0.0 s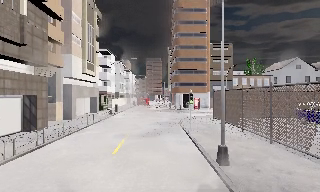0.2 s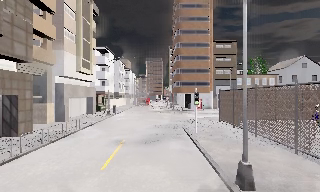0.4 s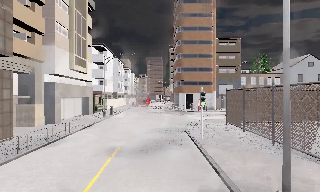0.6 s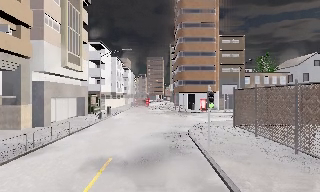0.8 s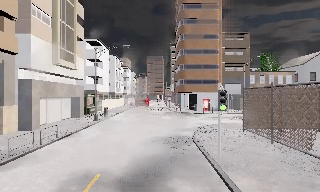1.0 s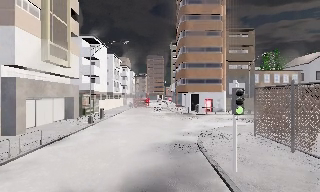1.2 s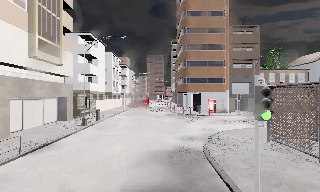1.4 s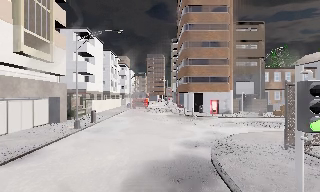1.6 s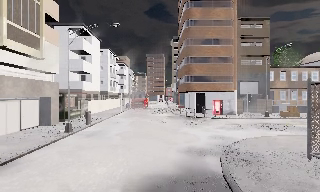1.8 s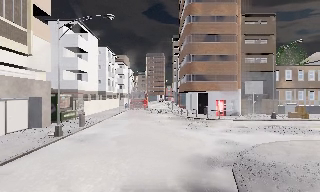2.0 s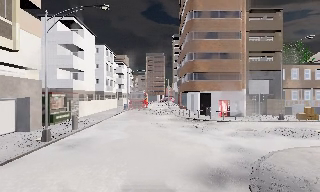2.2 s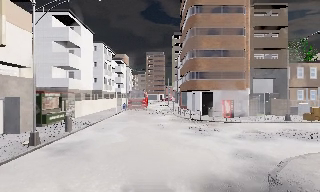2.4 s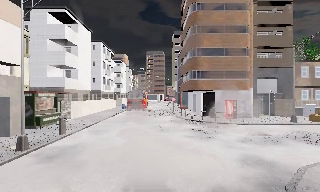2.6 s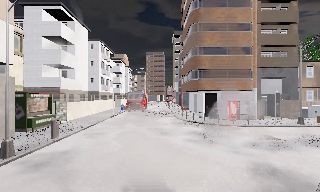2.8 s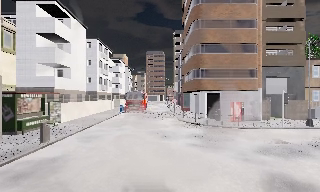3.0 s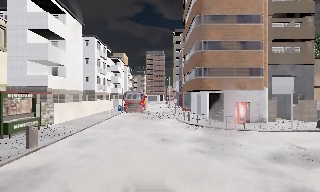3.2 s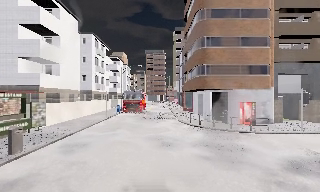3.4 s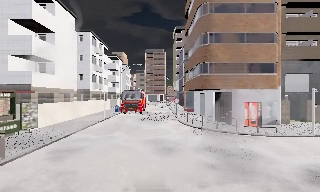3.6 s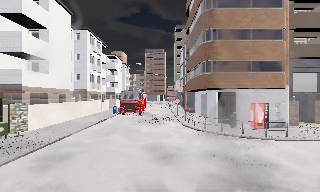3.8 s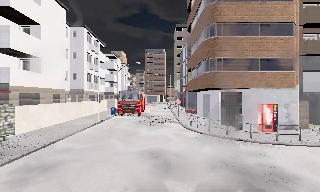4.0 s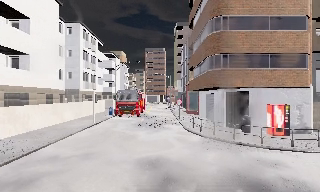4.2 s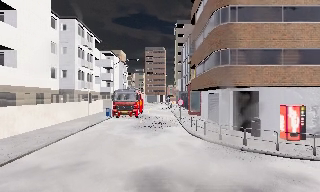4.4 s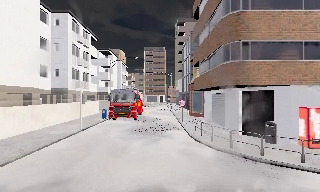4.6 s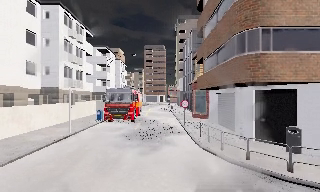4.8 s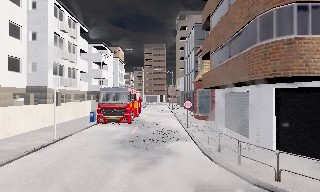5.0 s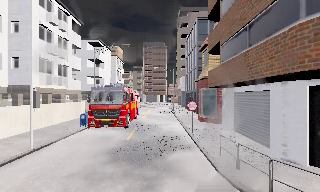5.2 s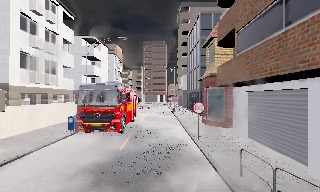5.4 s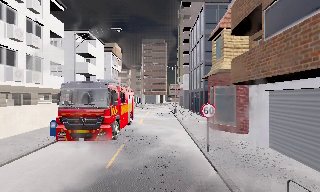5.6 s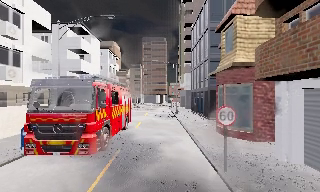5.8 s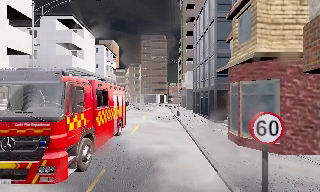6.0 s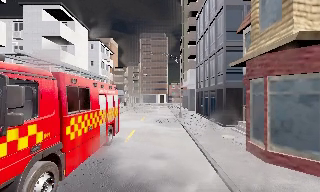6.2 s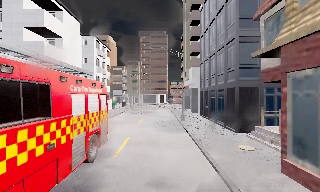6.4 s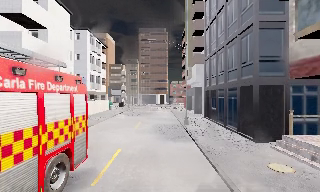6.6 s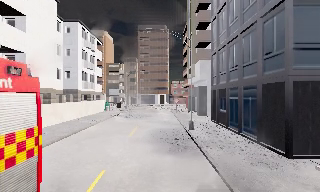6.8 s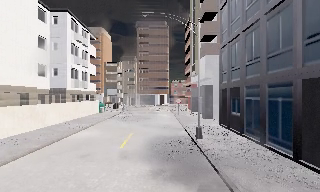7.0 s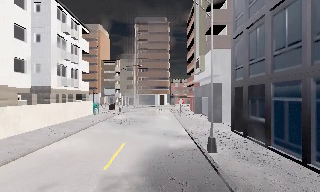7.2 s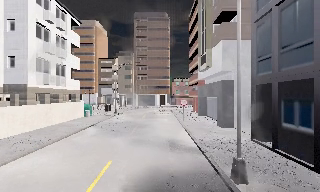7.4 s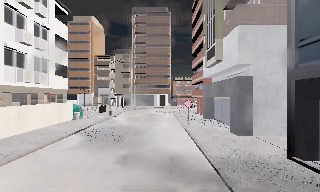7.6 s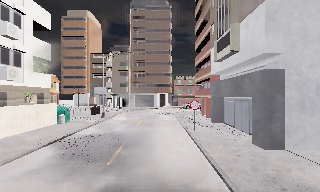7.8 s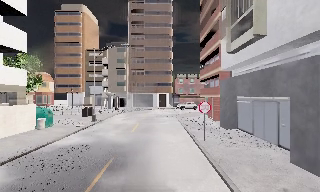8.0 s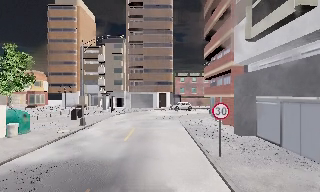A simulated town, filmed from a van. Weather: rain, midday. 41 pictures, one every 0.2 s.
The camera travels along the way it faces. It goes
forward.
0.0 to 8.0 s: The camera travels forward, about 65 m, so what stands in front looms larger. It gains speed.
The film runs forward here.
